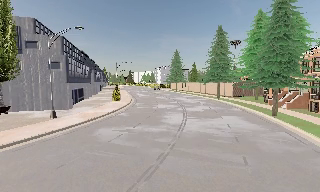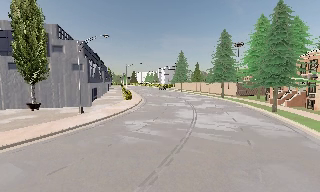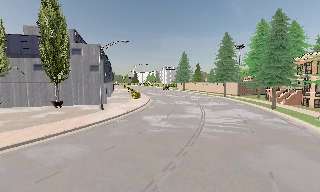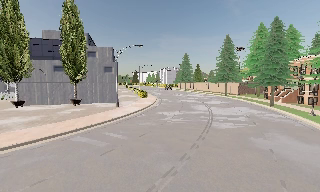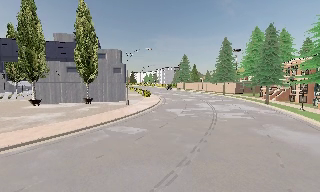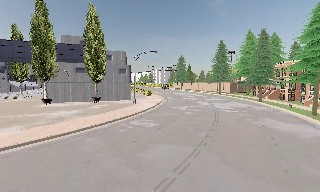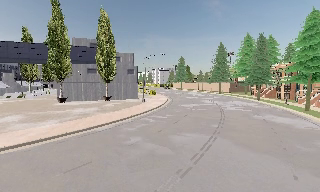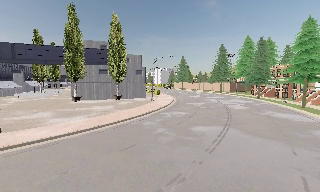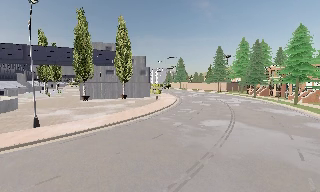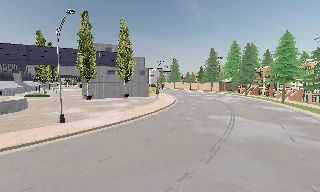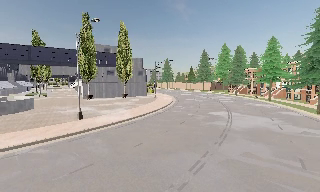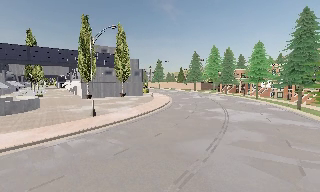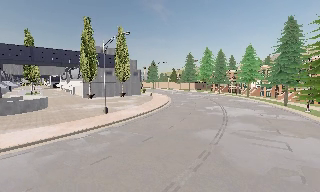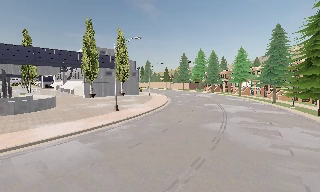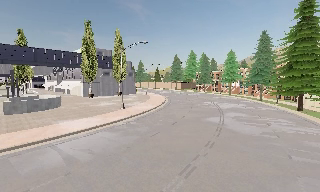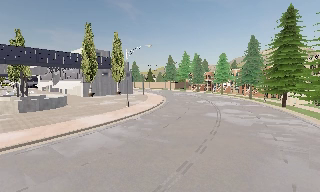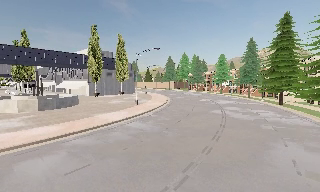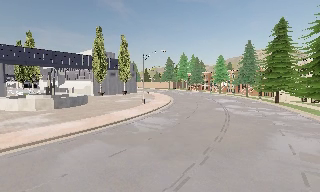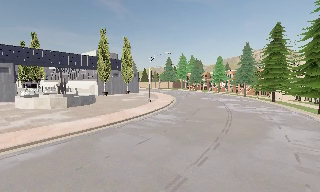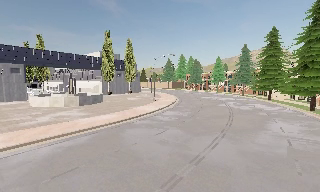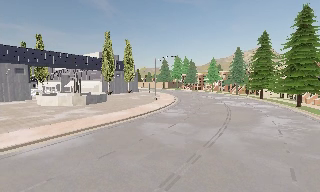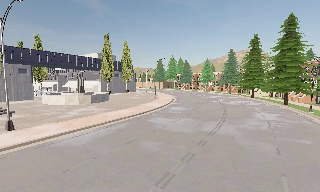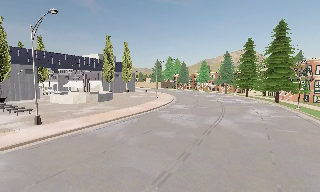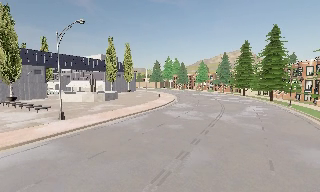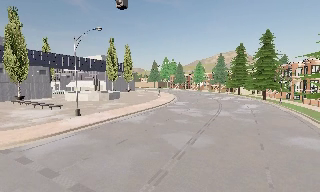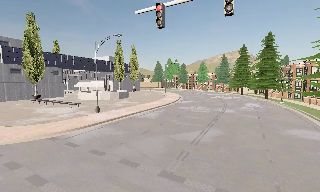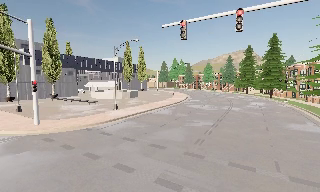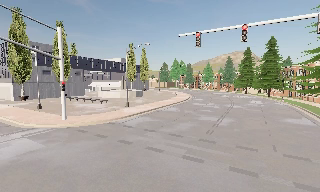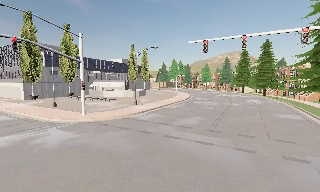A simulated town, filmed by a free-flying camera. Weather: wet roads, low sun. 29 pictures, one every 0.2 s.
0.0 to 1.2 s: The camera travels backward and to its left, about 15 m, so what stands in front gets smaller.
1.2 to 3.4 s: The camera pans to its right, which is clockwise from overhead, by about 30 degrees. It travels backward and to its left, about 25 m.
3.4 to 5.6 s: The camera pans to its right, which is clockwise from overhead, by about 10 degrees. It travels backward and to its left, about 25 m, so what stands in front gets smaller.
The film runs backward here.
